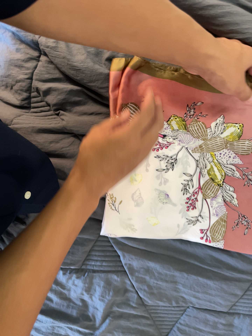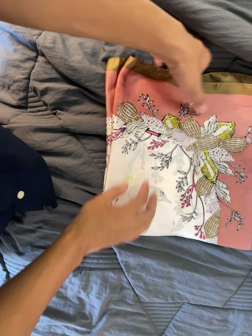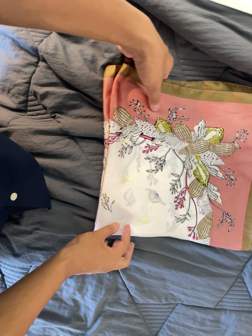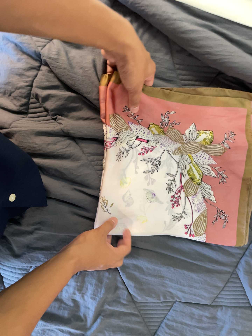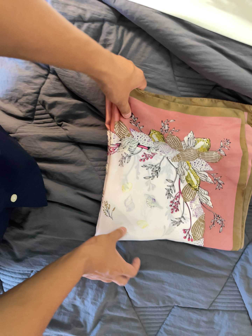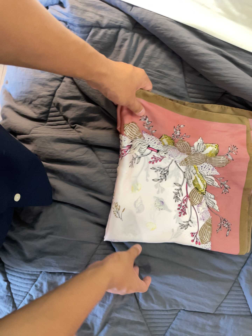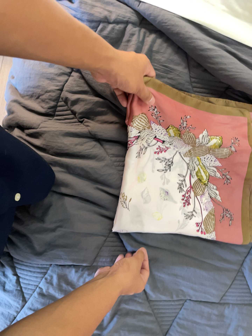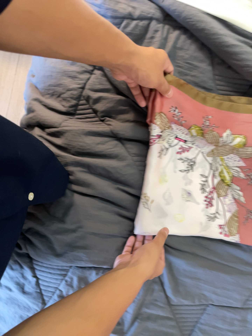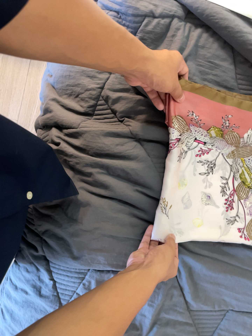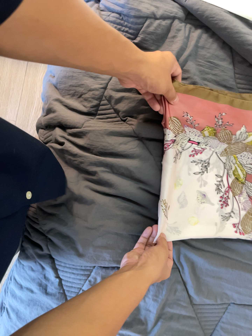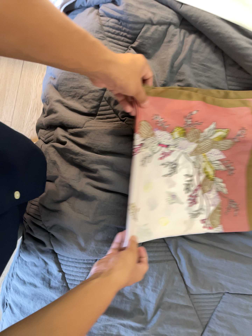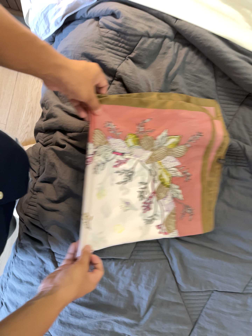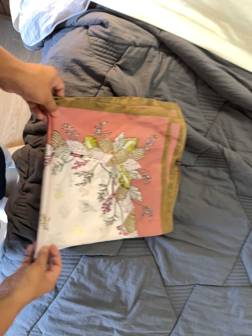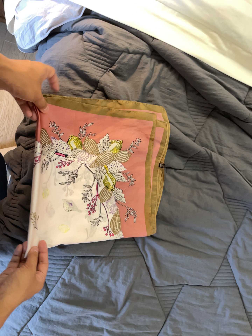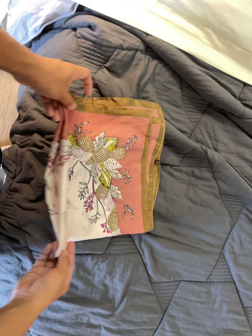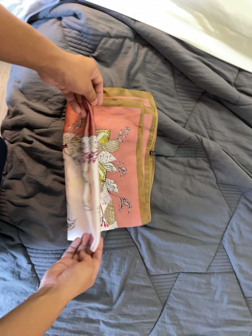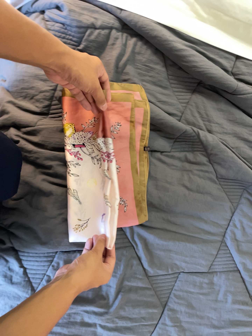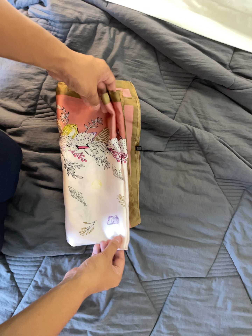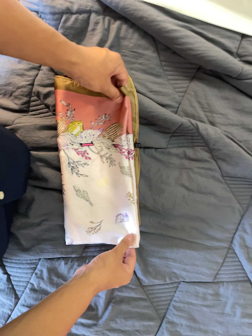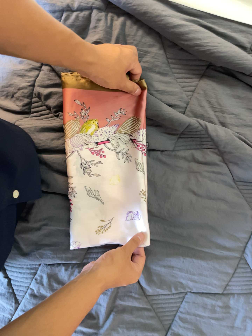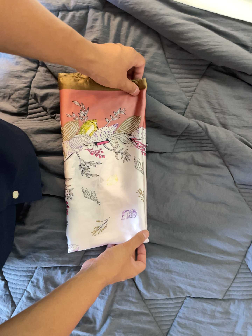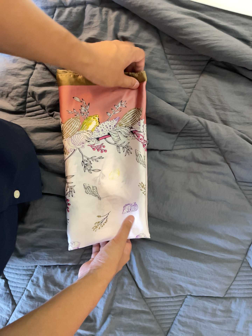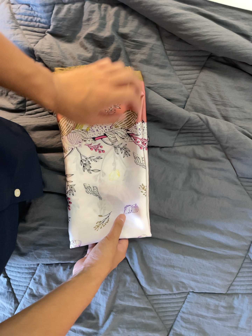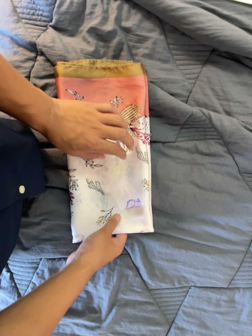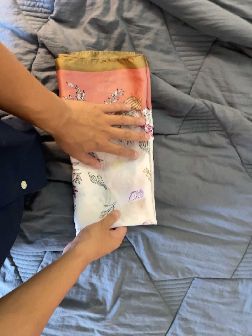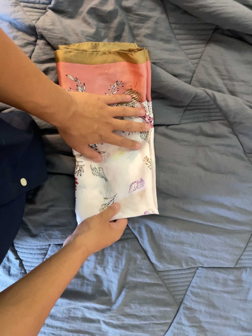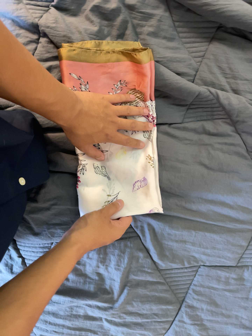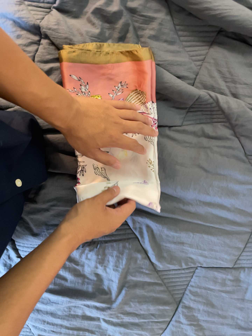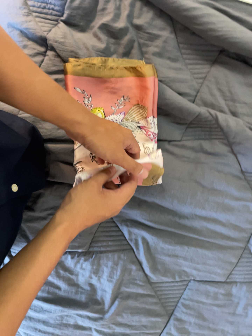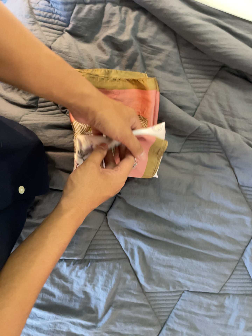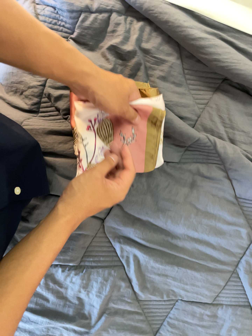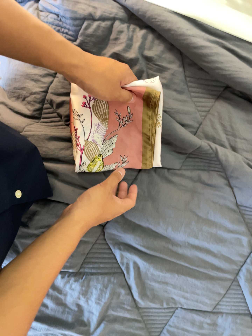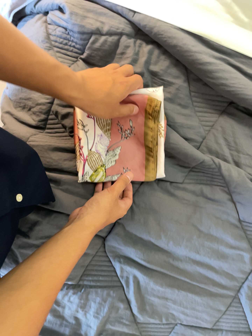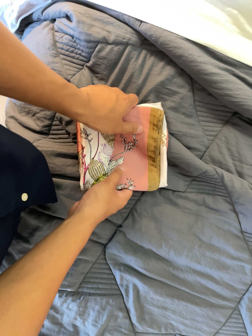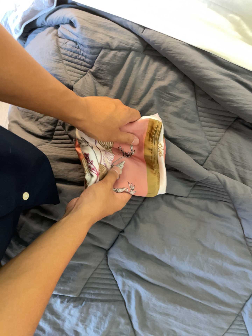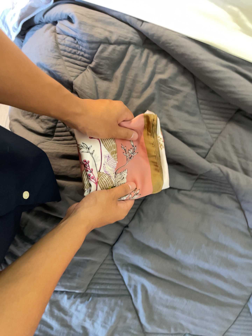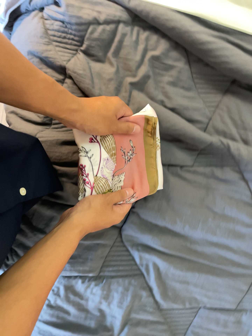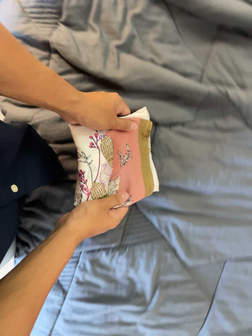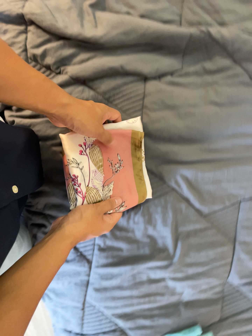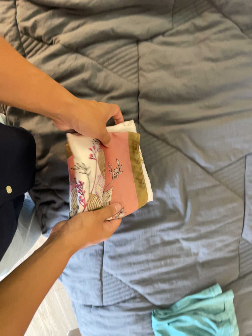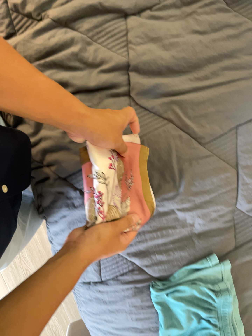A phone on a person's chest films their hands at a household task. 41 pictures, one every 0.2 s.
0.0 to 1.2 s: The camera pans to its right by about 10 degrees. It travels to its left, backward and toward the bottom of its view, about 18 cm. Its aim tips toward the top of its view by about 10 degrees.
1.2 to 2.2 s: The camera travels to its left, about 12 cm, so close, fixed things drift to the right.
2.2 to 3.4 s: The camera travels to its right, about 10 cm, so close, fixed things drift to the left.
3.4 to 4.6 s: The camera travels to its right and forward, about 12 cm.
4.6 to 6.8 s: The camera travels toward the top of its view, about 9 cm, so close, fixed things drift downward. It rolls about its line of sight by about 10 degrees, and the scene rotates clockwise.
6.8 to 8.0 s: The camera travels toward the bottom of its view, about 30 cm, so close, fixed things drift upward. It rolls about its line of sight by about 40 degrees, and the scene rotates counterclockwise.
The film runs forward here.
